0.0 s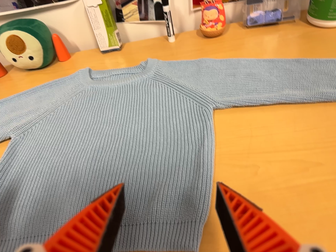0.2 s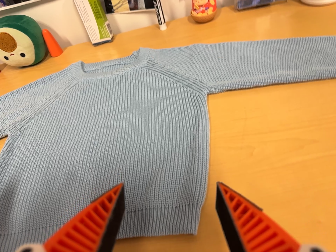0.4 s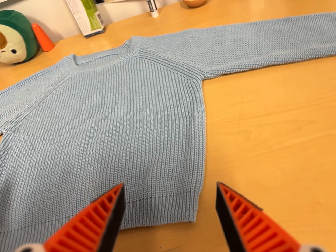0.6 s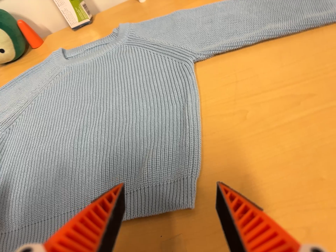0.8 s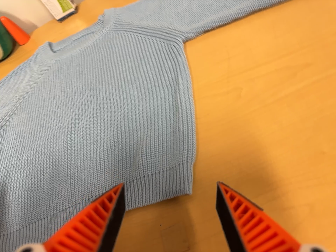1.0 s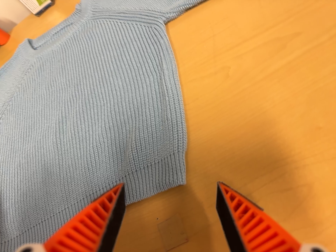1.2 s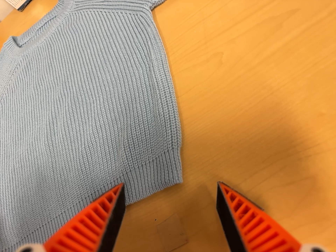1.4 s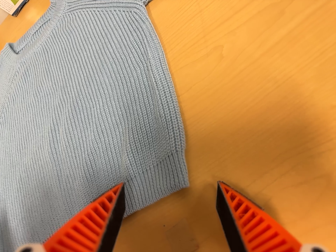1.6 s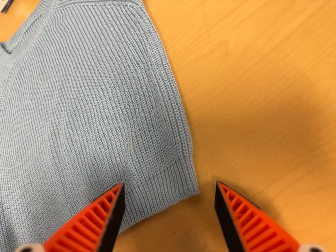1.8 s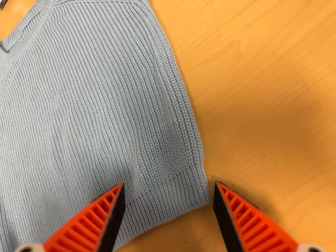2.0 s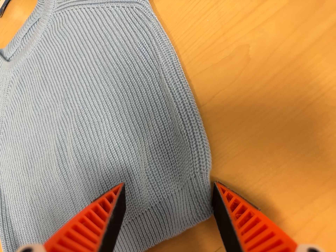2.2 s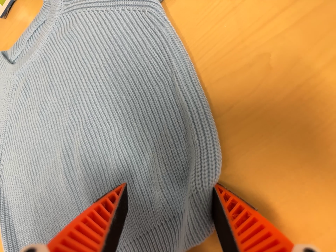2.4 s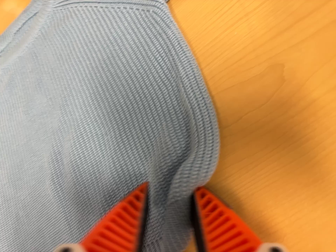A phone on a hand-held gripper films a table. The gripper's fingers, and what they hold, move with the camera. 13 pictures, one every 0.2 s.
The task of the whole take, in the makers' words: fold up.
0.0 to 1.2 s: The camera travels to its right and forward, about 10 cm. Its aim tips toward the bottom of its view by about 15 degrees, and the scene shifts upward. It rolls about its line of sight by about 25 degrees, and the scene rotates counterclockwise.
1.2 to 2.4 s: The camera travels toward the top of its view, forward and to its left, about 10 cm.
The film runs forward here.
